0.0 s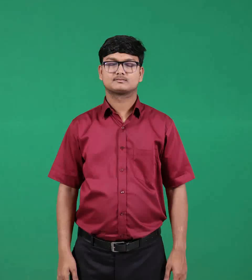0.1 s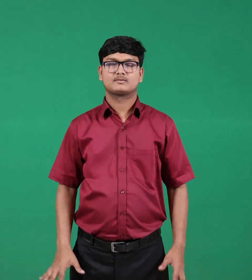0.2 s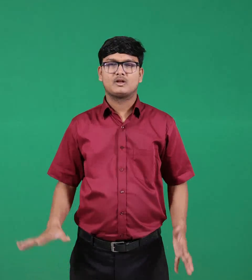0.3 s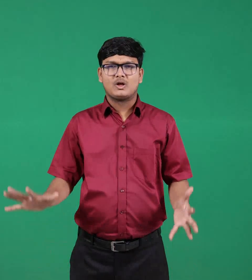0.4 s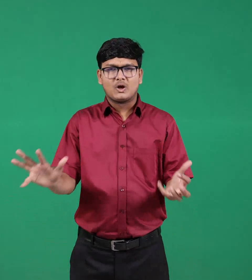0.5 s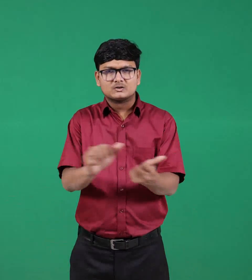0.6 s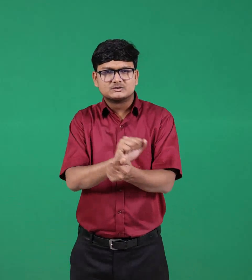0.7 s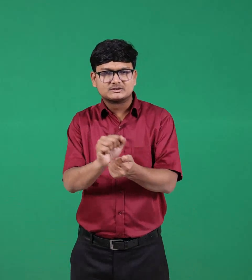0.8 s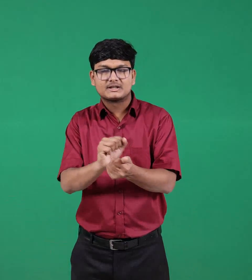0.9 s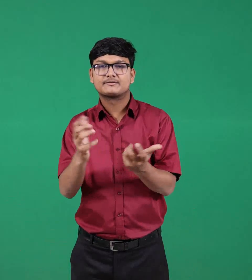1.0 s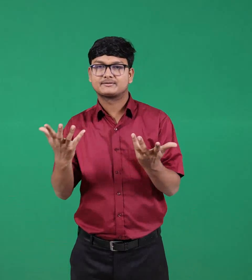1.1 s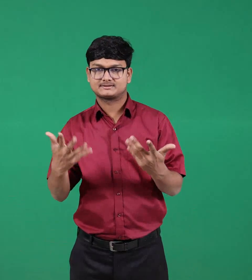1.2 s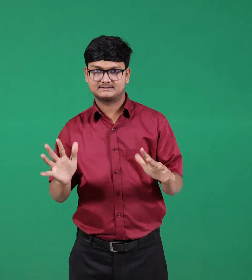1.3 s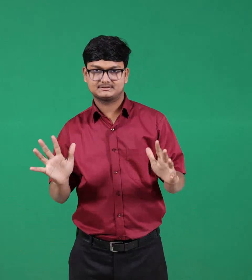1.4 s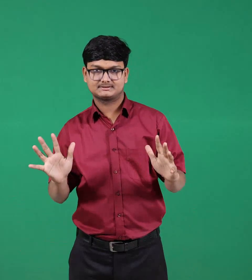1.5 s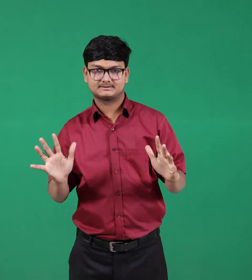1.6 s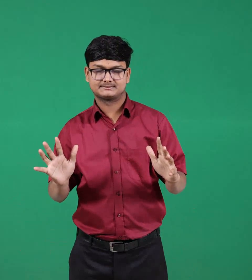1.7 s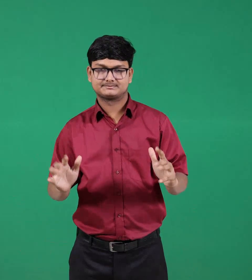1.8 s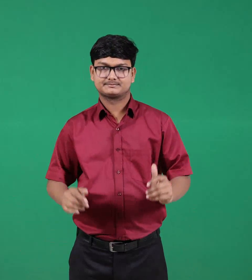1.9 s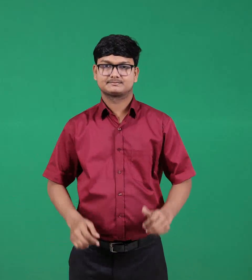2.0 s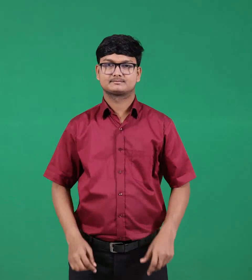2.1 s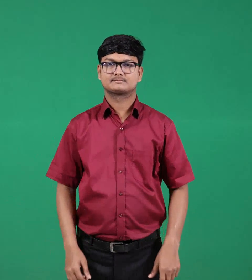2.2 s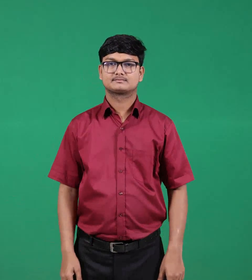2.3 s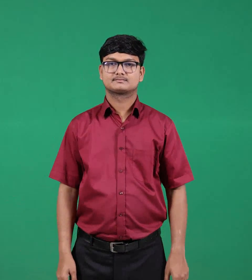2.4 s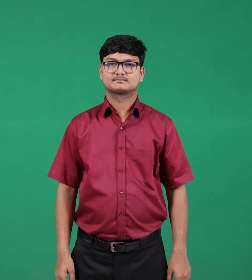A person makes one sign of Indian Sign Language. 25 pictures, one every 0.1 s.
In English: destroyed
